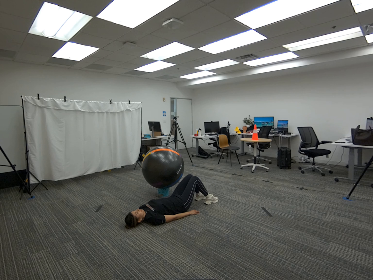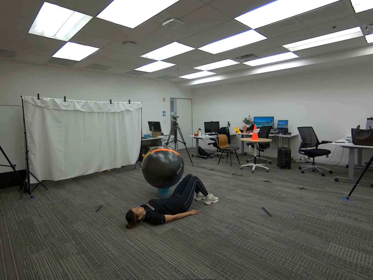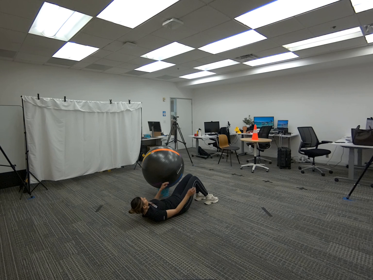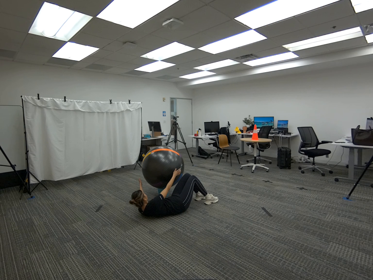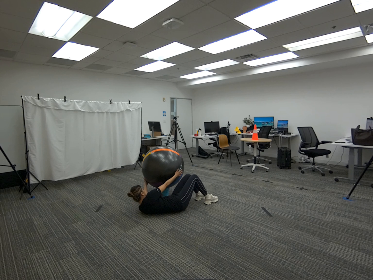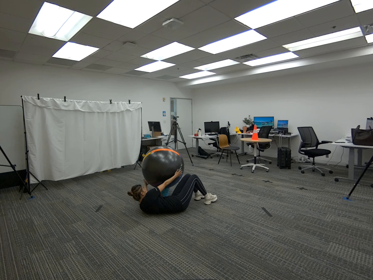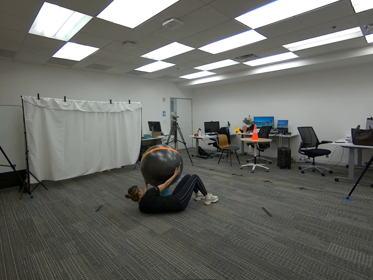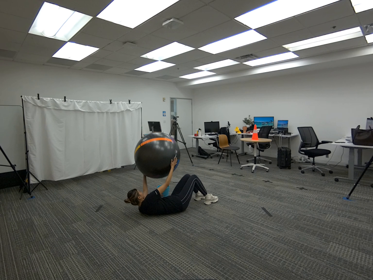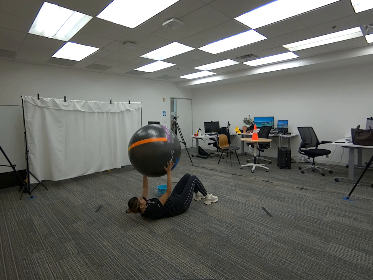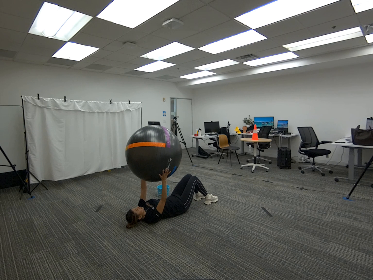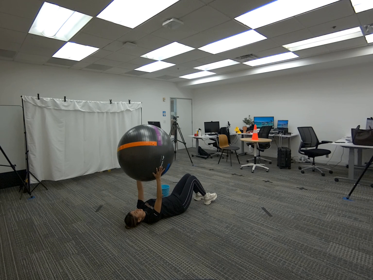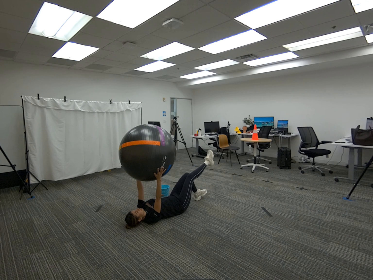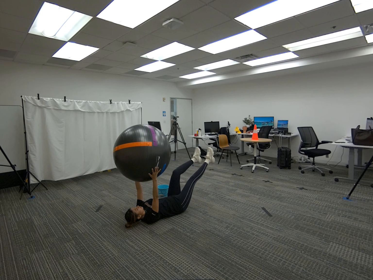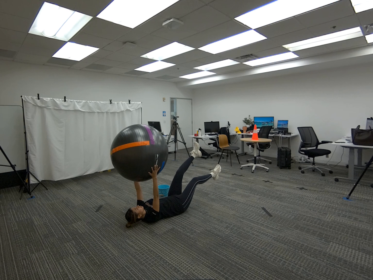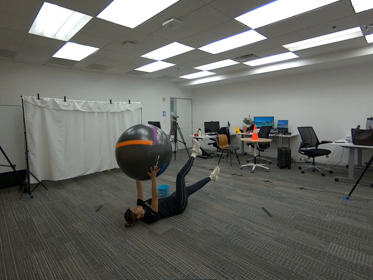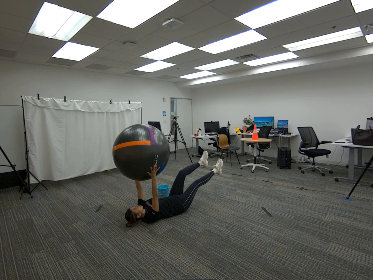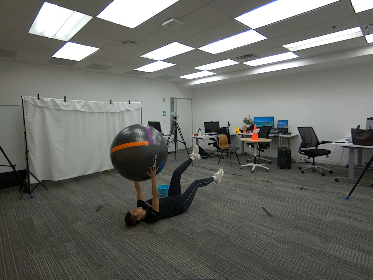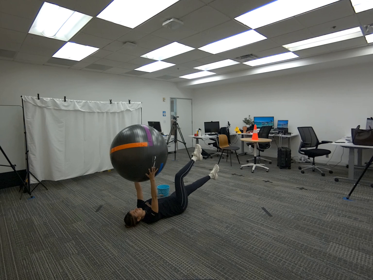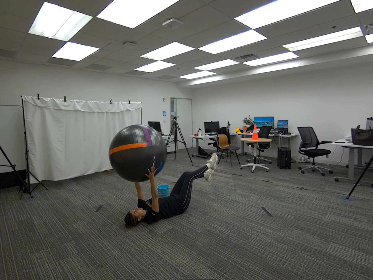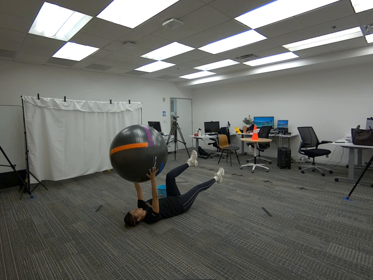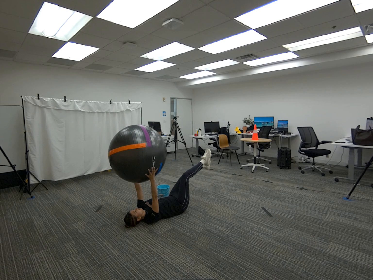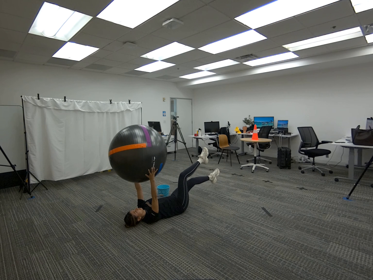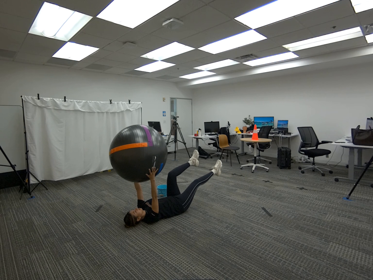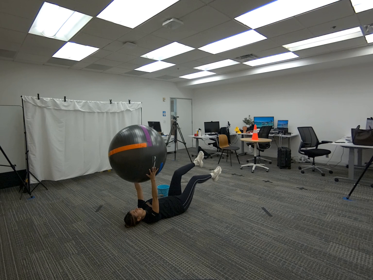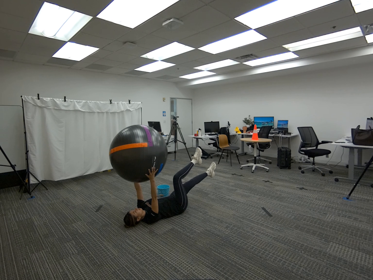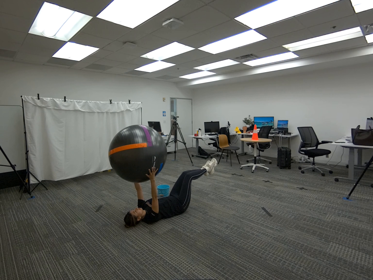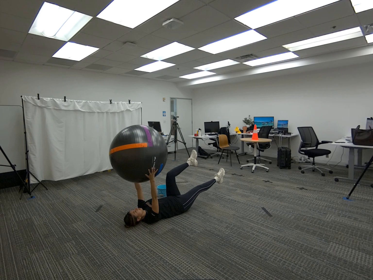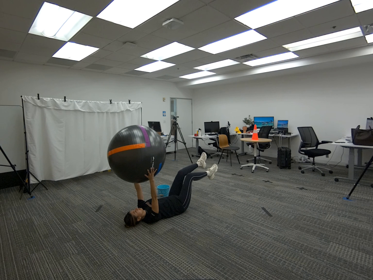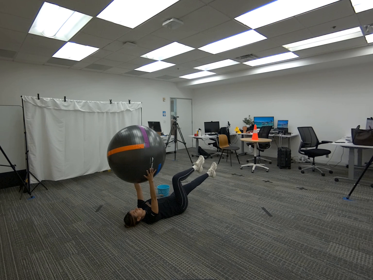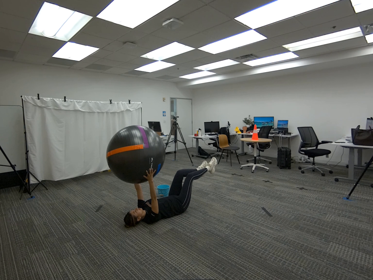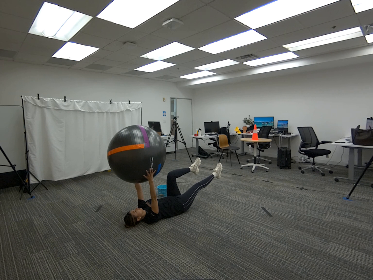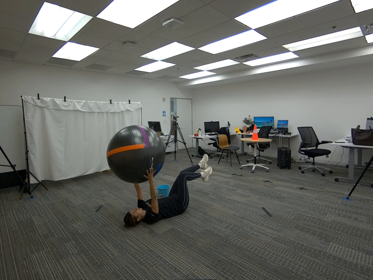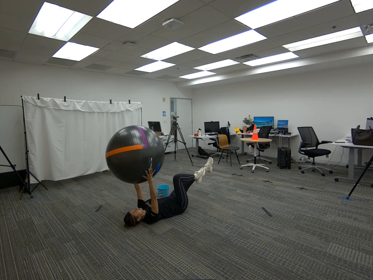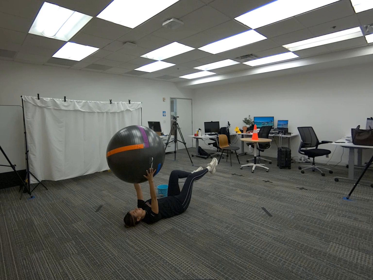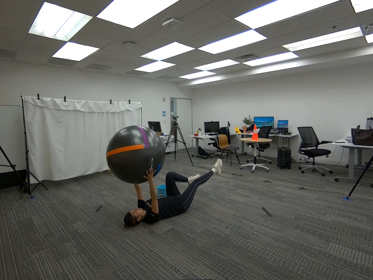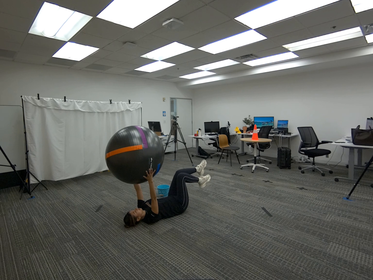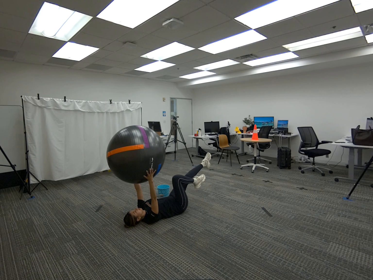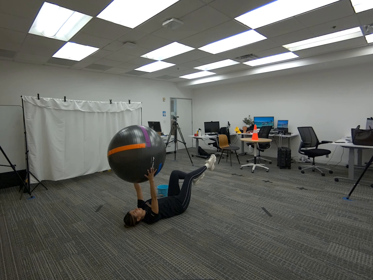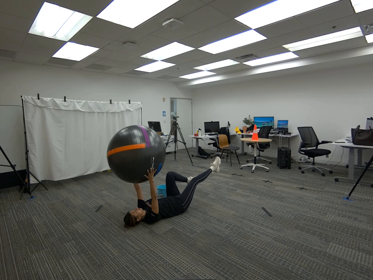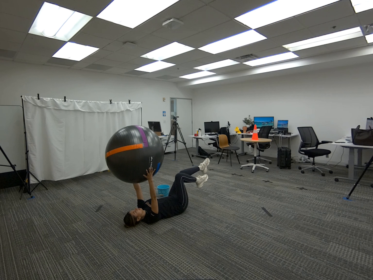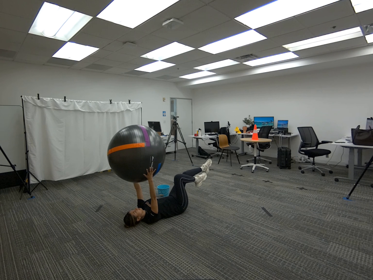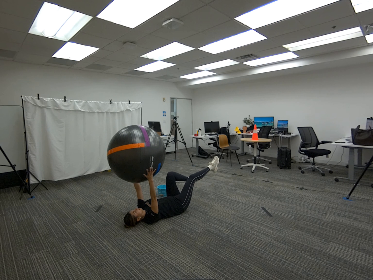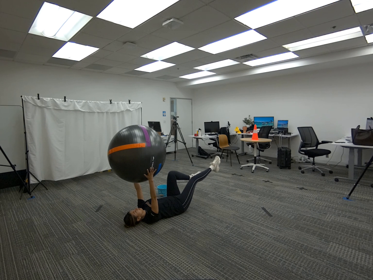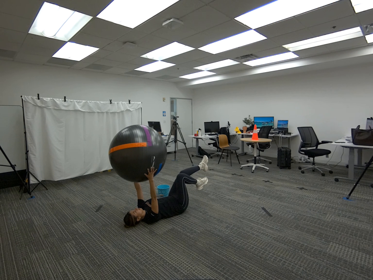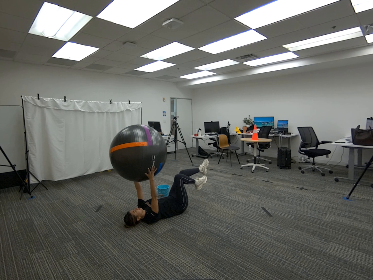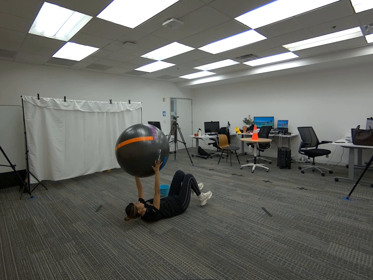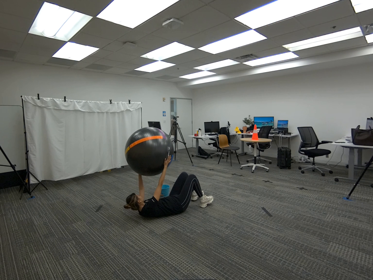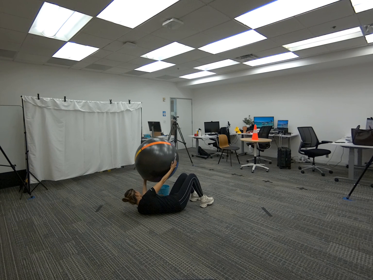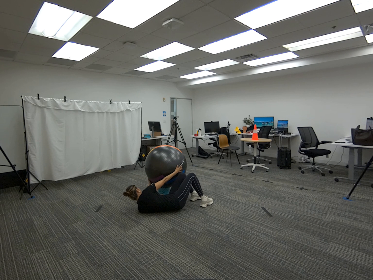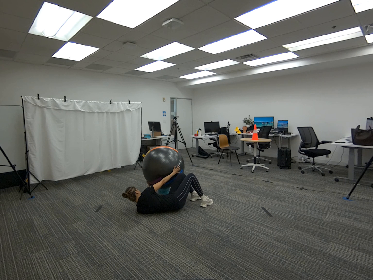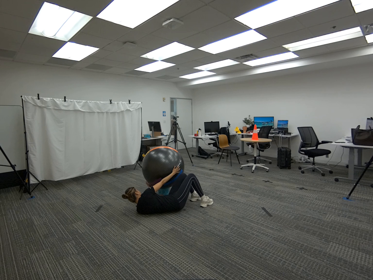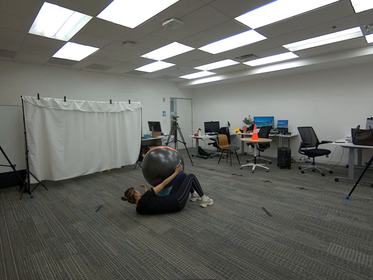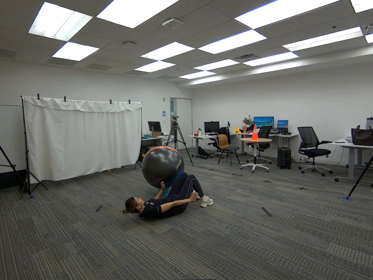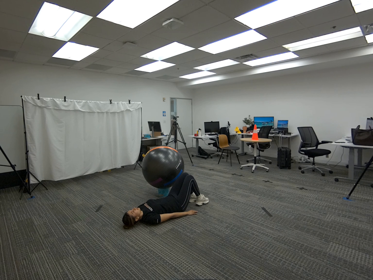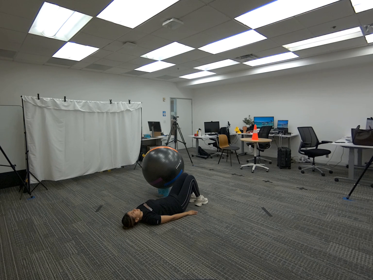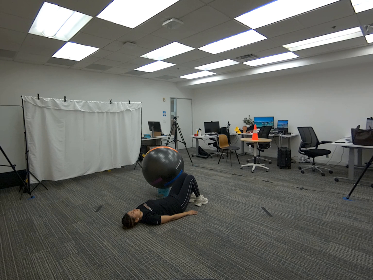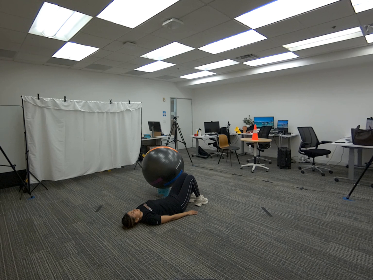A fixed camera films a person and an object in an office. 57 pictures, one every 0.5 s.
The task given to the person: Begin by laying on the ground. Reach over to the yoga ball on your side and raise the yoga ball infront of you in the air as you perform leg kicks. Use the yoga ball as balance. Place yoga ball on the ground when complete.
